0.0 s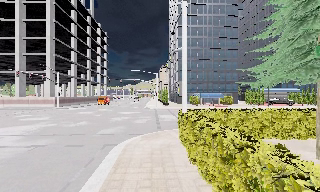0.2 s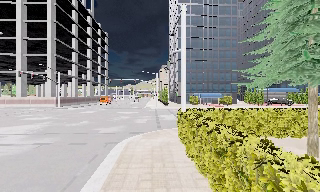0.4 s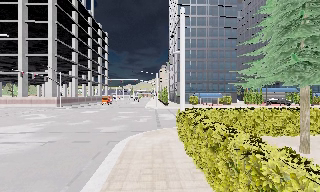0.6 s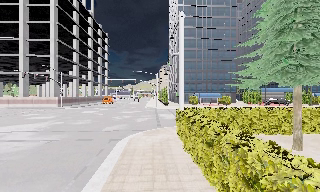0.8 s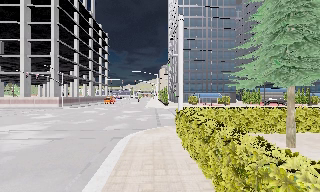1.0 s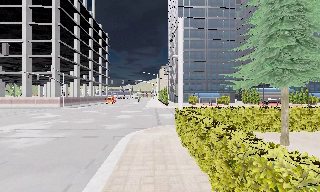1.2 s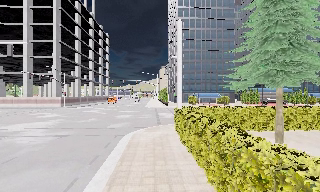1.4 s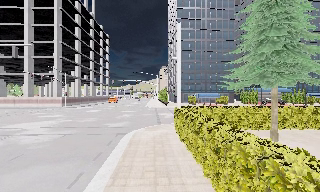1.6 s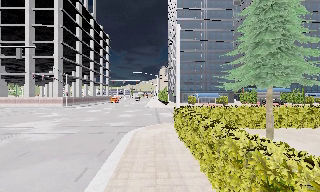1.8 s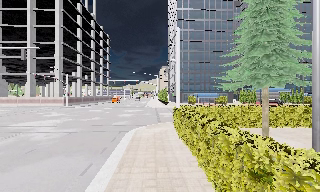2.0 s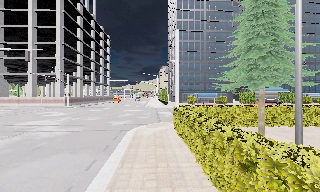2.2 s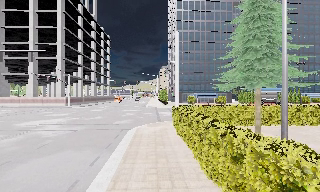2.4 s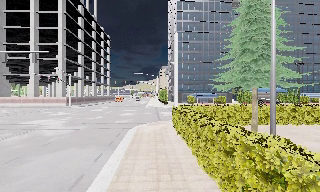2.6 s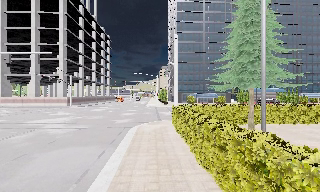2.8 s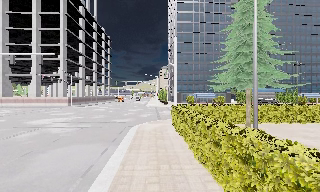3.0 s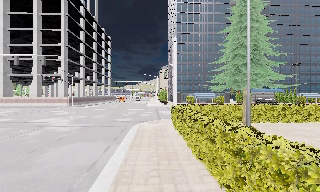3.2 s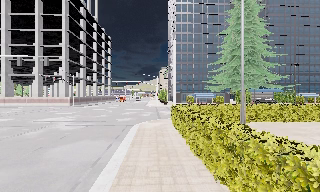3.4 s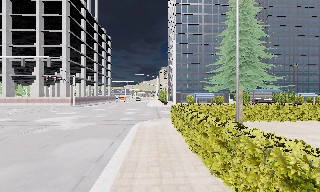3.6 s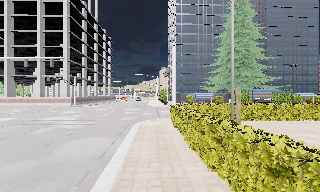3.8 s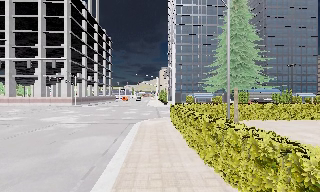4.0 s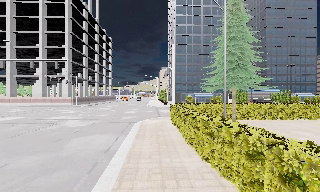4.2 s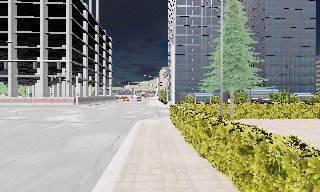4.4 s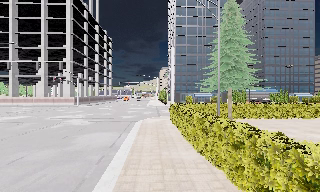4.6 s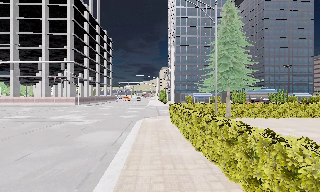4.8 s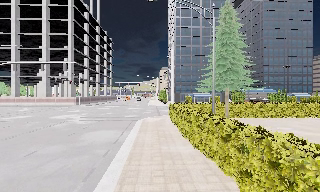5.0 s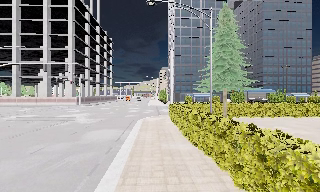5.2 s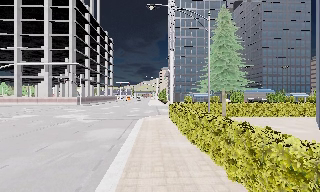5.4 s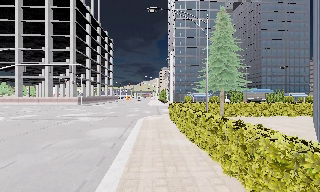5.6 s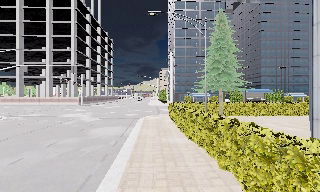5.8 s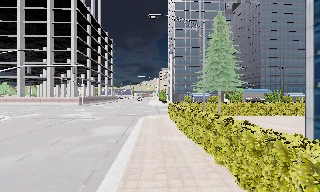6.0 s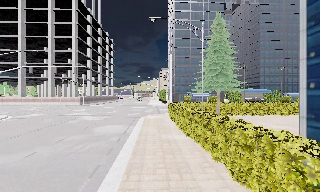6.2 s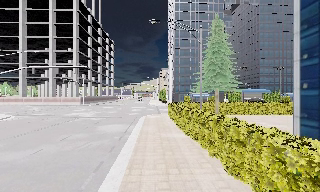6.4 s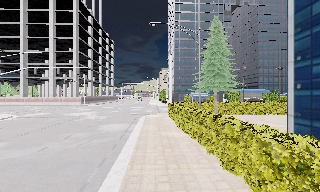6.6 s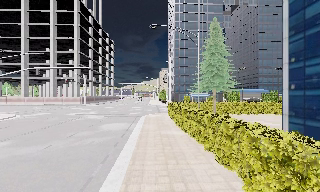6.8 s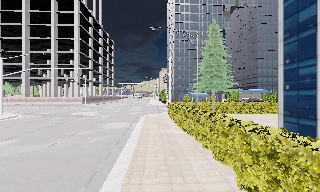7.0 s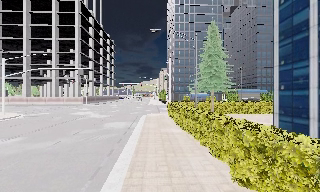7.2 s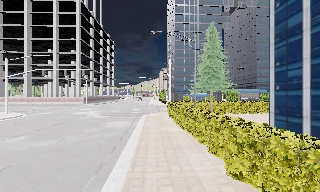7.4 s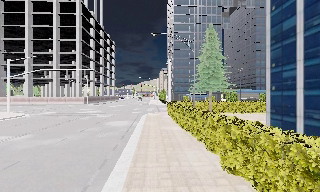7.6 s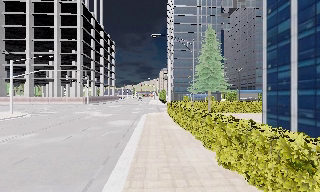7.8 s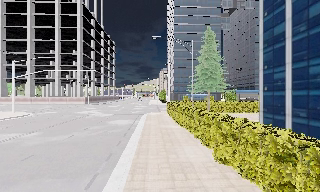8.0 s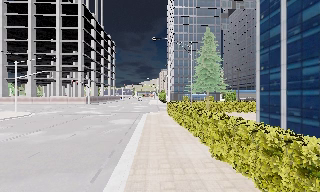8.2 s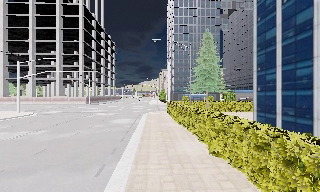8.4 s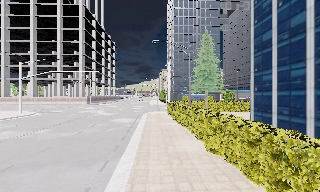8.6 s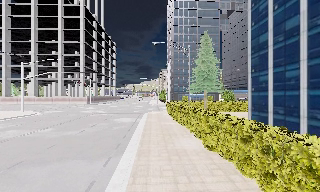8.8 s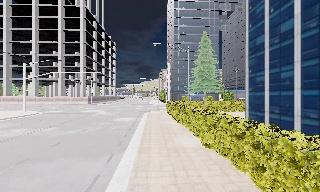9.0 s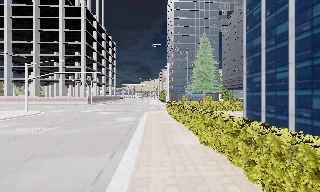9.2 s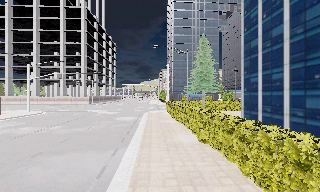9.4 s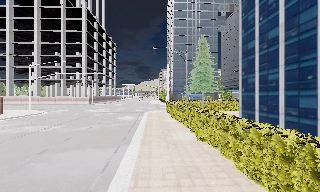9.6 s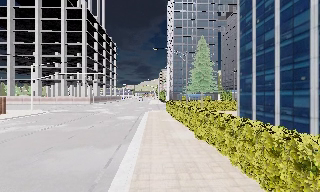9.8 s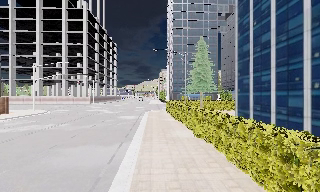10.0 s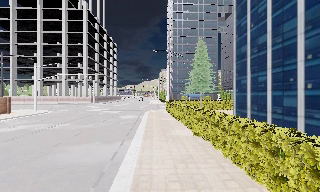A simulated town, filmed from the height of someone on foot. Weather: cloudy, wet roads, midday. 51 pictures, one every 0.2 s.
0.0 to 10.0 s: The camera travels backward, about 19 m, so what stands in front gets smaller.
The film runs backward here.
